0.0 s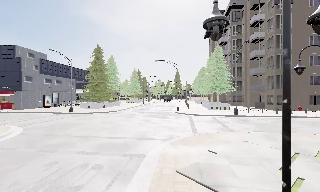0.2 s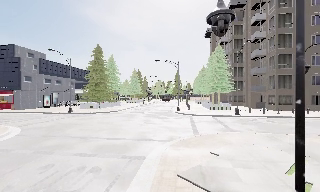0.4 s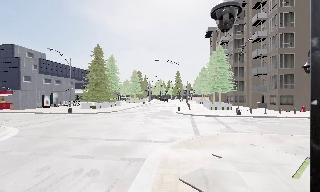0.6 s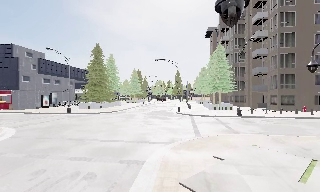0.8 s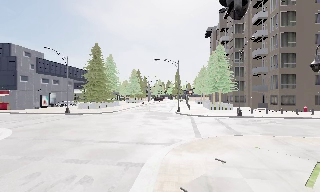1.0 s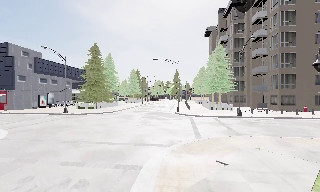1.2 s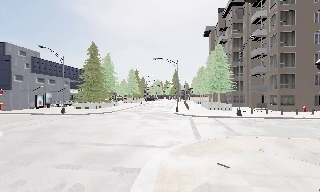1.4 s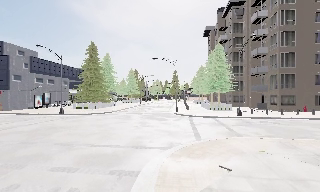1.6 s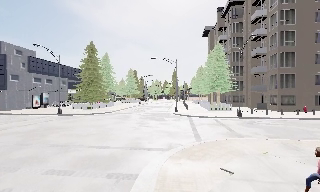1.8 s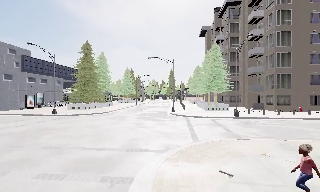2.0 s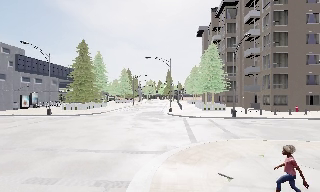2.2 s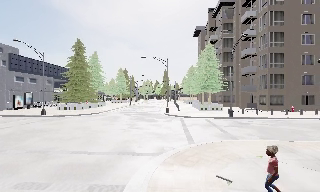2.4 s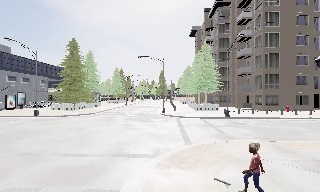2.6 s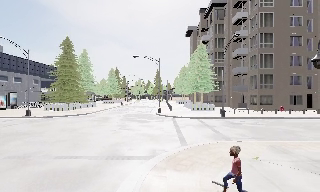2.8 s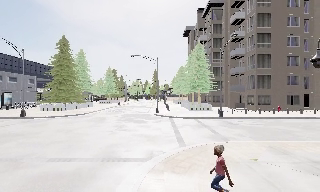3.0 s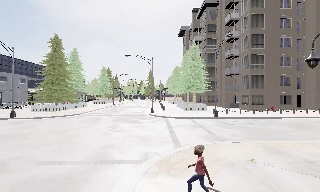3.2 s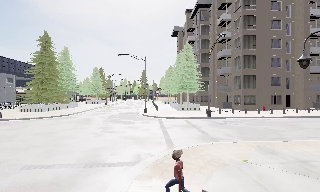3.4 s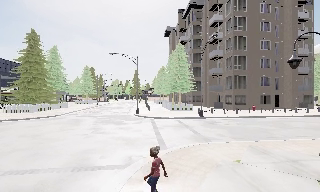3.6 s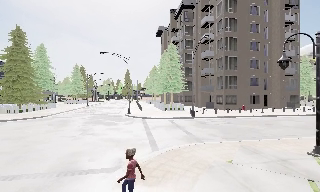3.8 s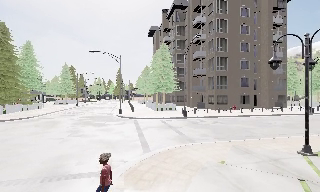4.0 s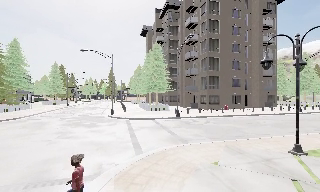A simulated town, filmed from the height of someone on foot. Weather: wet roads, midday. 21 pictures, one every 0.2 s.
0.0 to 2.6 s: The camera travels forward, about 2.5 m, so what stands in front looms larger.
2.6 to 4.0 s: The camera swings to its right by about 15 degrees, and the scene slides to the left. It travels forward, about 1 m, so what stands in front looms larger.
The film runs forward here.
